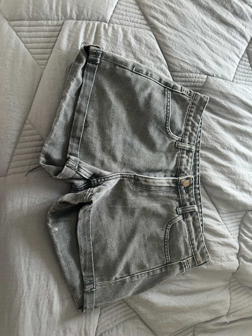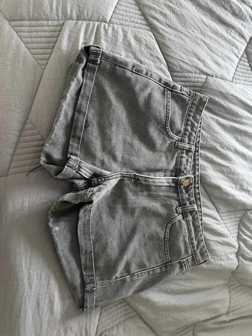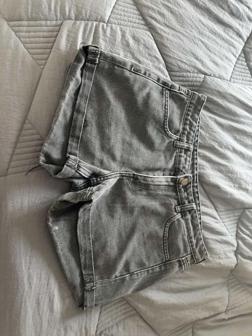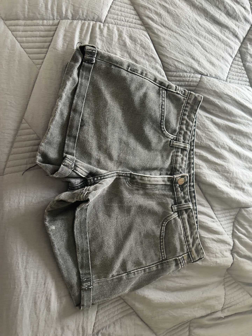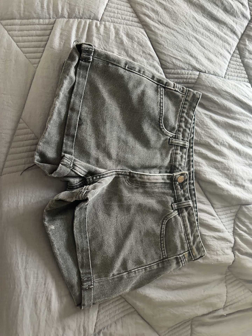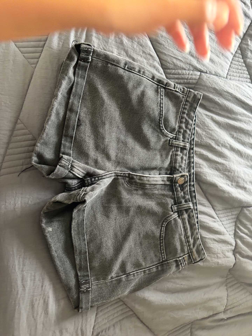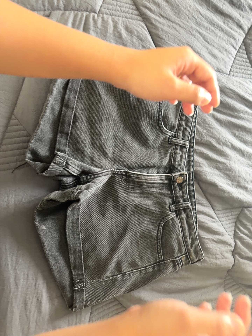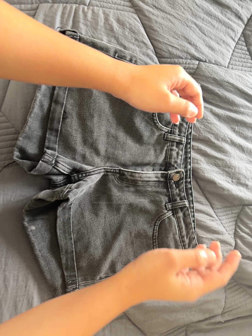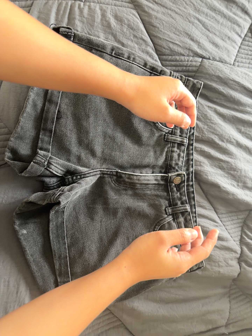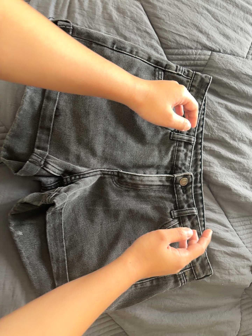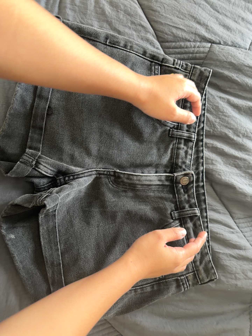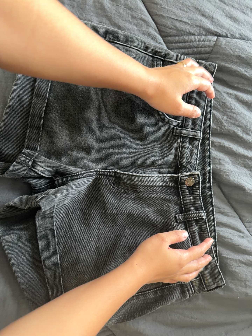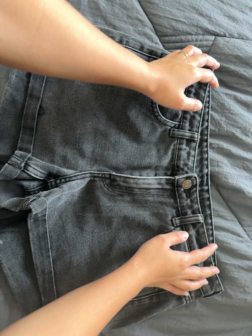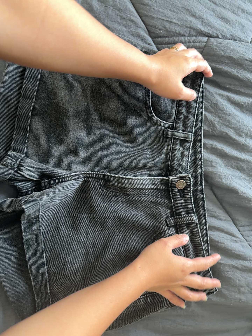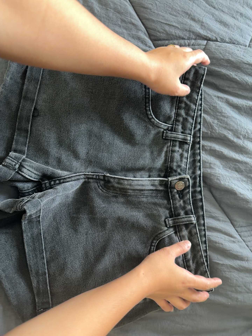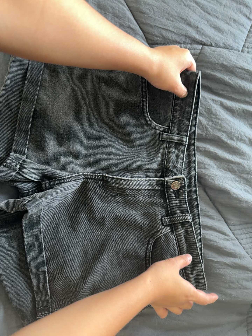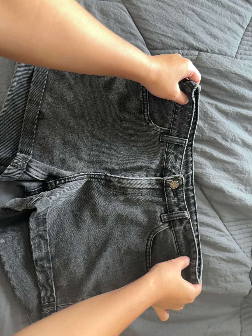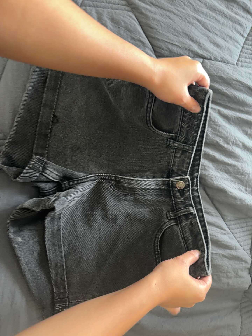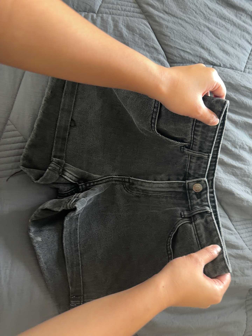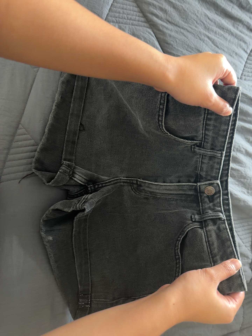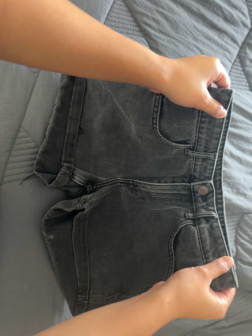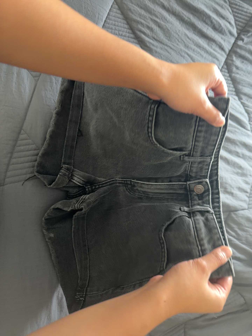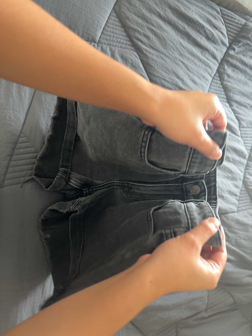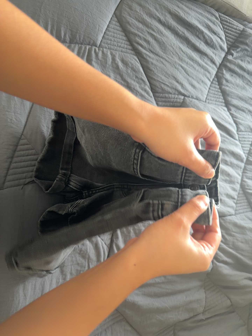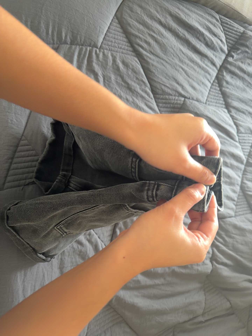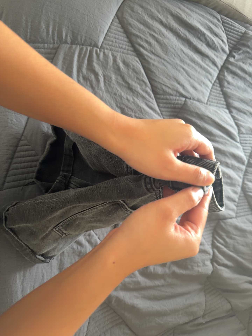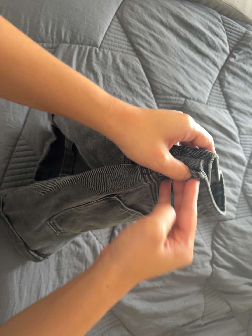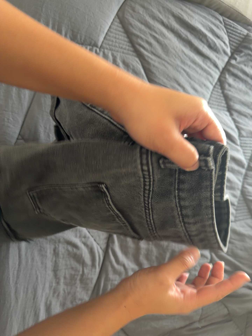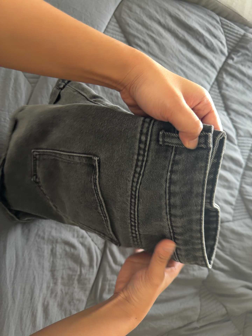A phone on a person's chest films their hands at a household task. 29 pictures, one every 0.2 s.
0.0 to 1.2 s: The camera shifts only a little, or ends up much as it began.
1.2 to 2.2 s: The camera pans to its left by about 15 degrees. It travels to its right and forward, about 14 cm.
2.2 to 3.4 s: The camera shifts only a little, or ends up much as it began.
3.4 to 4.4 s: The camera pans to its right by about 15 degrees. It travels to its left and backward, about 16 cm.
4.4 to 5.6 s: The camera shifts only a little, or ends up much as it began.
The film runs forward here.
